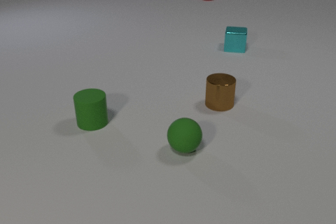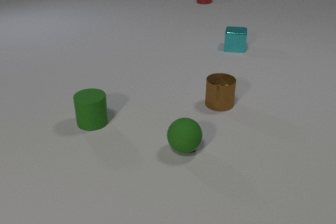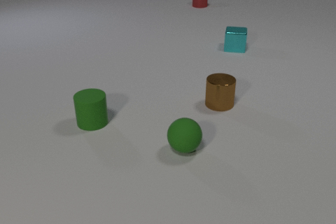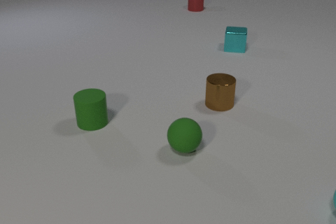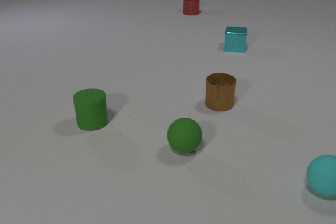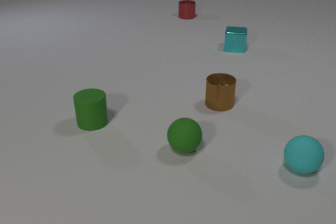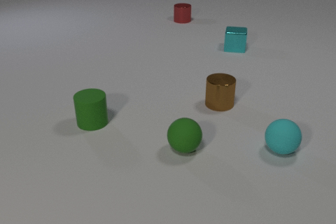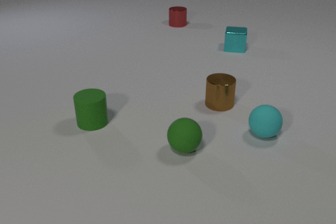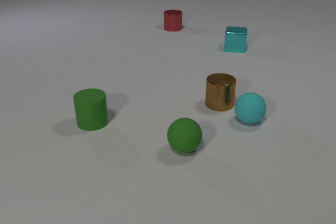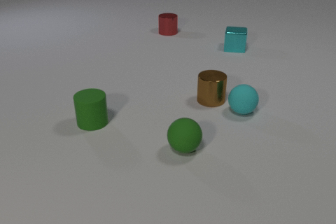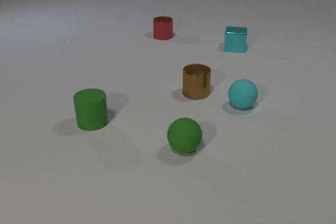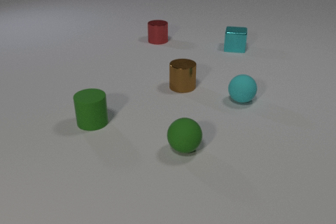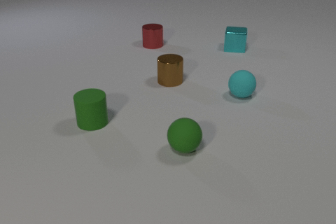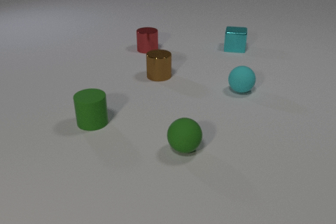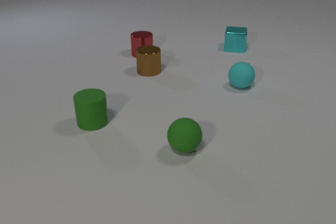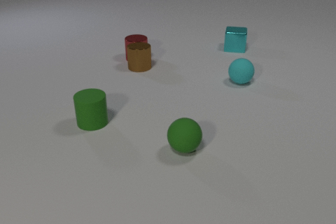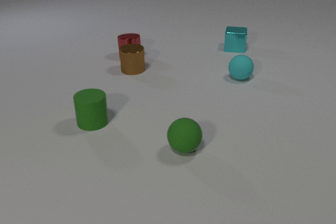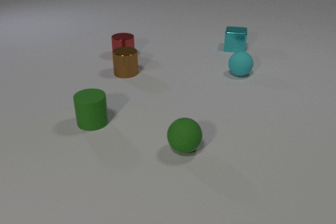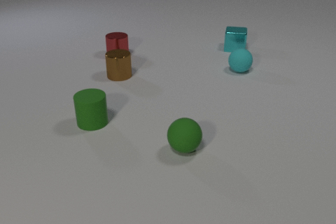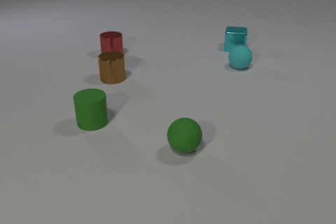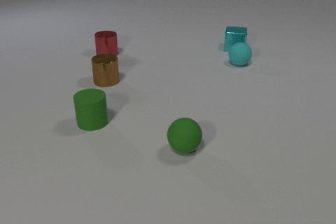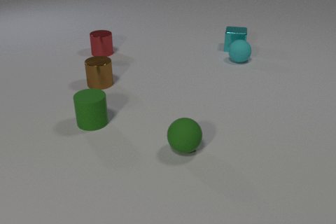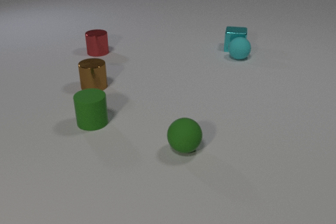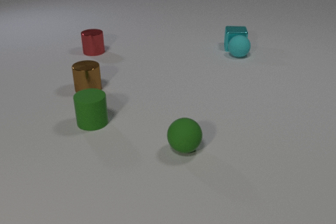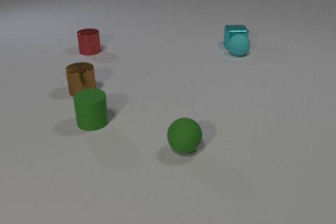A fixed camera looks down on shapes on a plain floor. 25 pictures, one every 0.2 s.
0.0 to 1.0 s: The cyan rubber sphere comes in at the right edge, rolls away from the camera and to the left. The red metal cylinder slides toward the camera.
1.0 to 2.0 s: The cyan rubber sphere rolls away from the camera and to the left. The brown metal cylinder slides to the left and away from the camera. The red metal cylinder slides toward the camera. The cyan rubber sphere and the brown metal cylinder collide.
2.0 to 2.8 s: The cyan rubber sphere rolls away from the camera. The brown metal cylinder slides away from the camera and to the left. The red metal cylinder slides toward the camera and to the left.
2.8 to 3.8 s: The cyan rubber sphere rolls away from the camera. The brown metal cylinder slides to the left. The red metal cylinder slides to the left. The brown metal cylinder and the red metal cylinder collide.
3.8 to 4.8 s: The cyan rubber sphere rolls away from the camera. The brown metal cylinder slides to the left and toward the camera. The red metal cylinder slides to the left and away from the camera. The cyan metal cube slides away from the camera. The cyan rubber sphere and the cyan metal cube collide.
How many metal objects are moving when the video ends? 3.
What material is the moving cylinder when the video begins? metal.
What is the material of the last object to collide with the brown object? metal.
